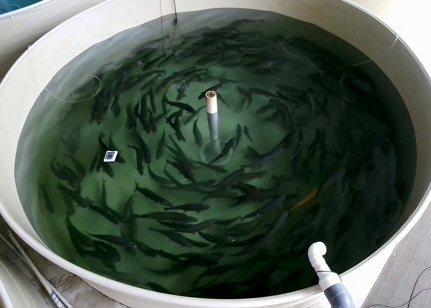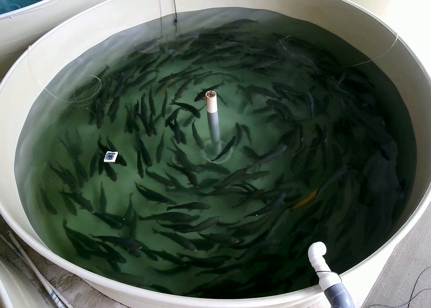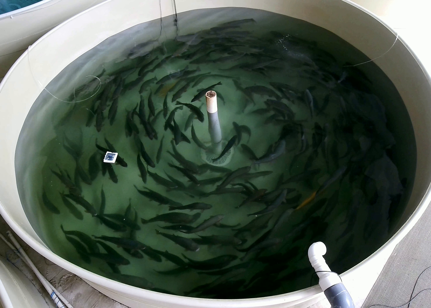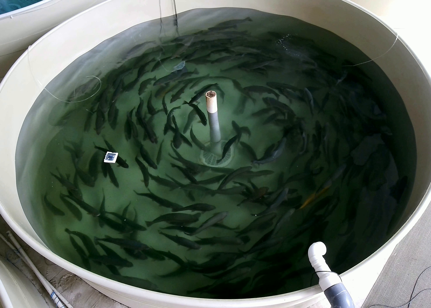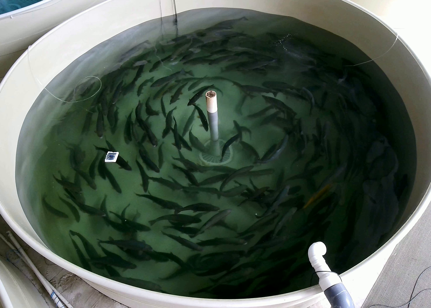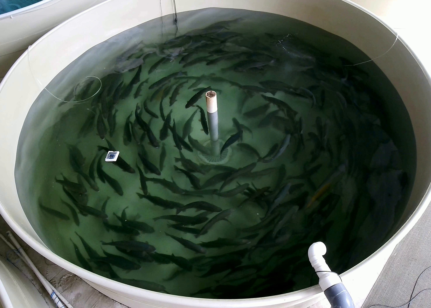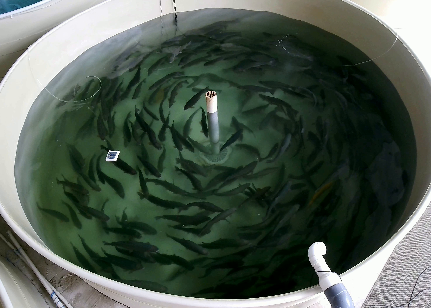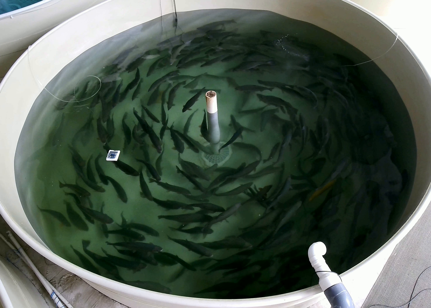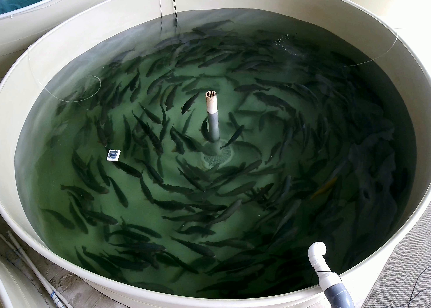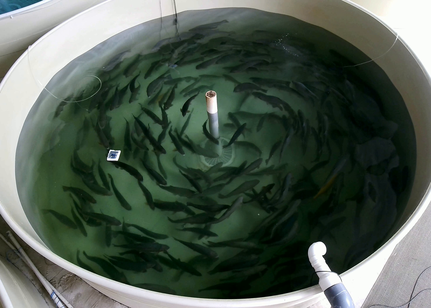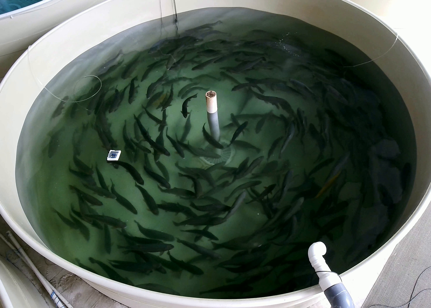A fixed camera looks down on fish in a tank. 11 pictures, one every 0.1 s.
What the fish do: Normal cruising.
